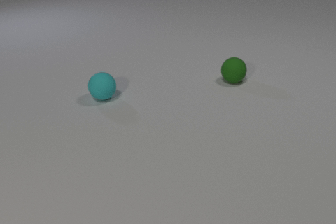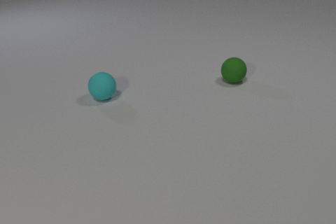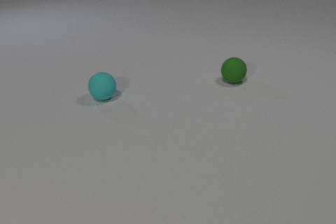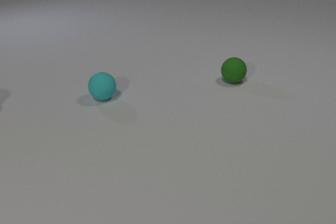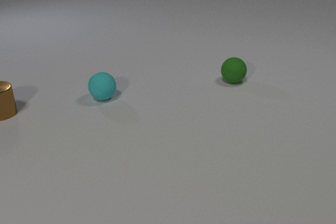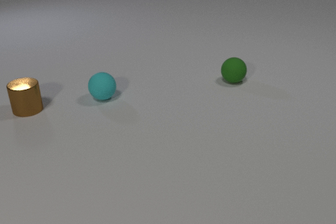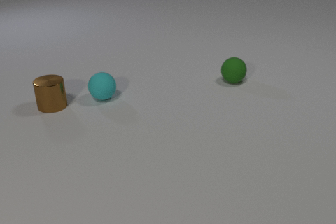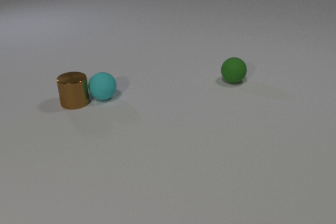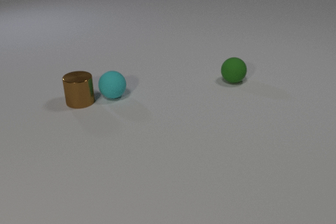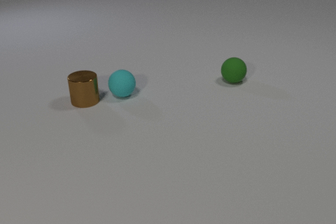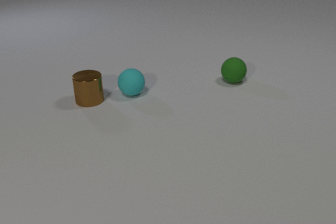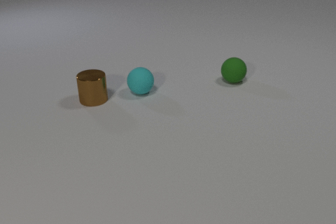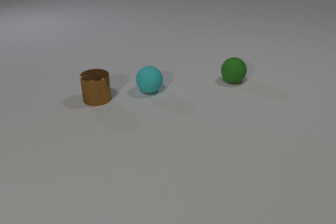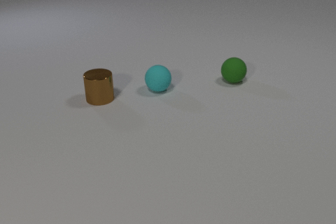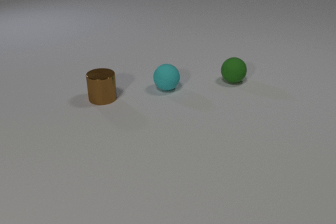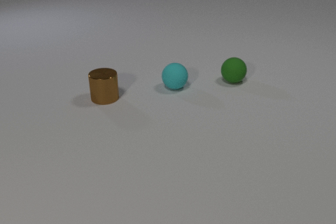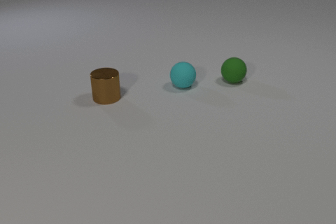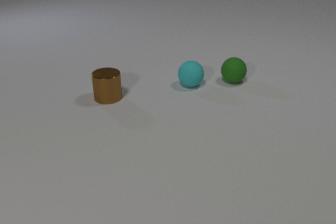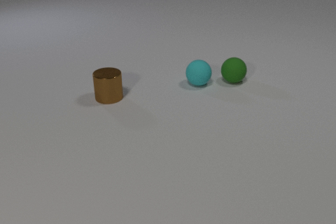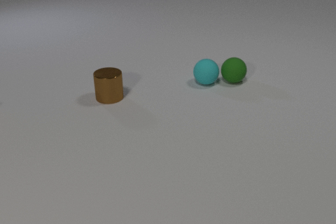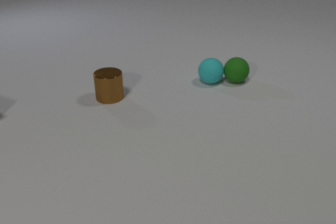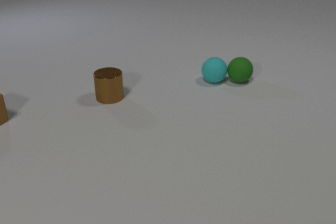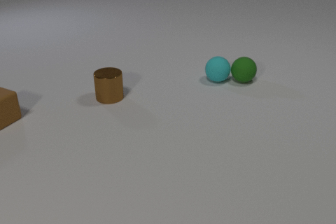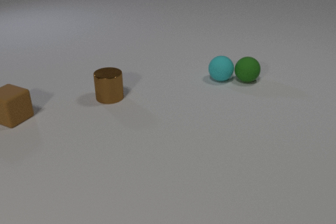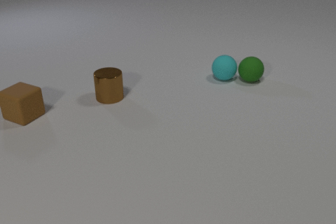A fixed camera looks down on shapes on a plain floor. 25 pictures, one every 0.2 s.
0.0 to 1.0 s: The brown metal cylinder comes in at the left edge, slides to the right.
1.0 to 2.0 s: The brown metal cylinder slides to the right. The cyan rubber sphere rolls to the right. The brown metal cylinder and the cyan rubber sphere collide.
2.0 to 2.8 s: The brown metal cylinder slides to the right. The cyan rubber sphere rolls to the right.
2.8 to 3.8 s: The brown metal cylinder slides to the right. The cyan rubber sphere rolls to the right.
3.8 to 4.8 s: The cyan rubber sphere rolls to the right and away from the camera. The brown rubber cube comes in at the left edge, slides to the right. The green rubber sphere rolls to the right. The cyan rubber sphere and the green rubber sphere collide.
How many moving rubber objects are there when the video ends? 3.
Are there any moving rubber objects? yes.
What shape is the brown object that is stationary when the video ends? cylinder.
